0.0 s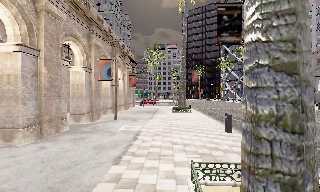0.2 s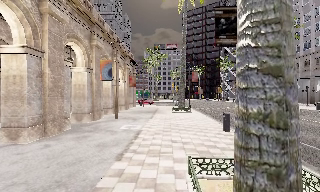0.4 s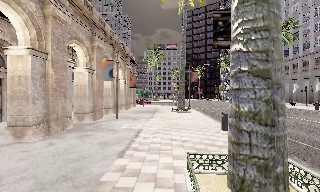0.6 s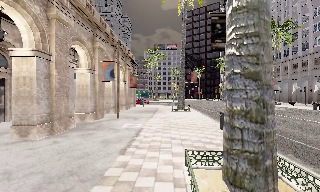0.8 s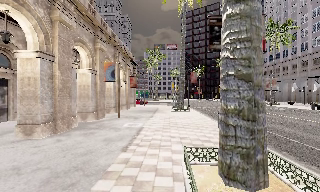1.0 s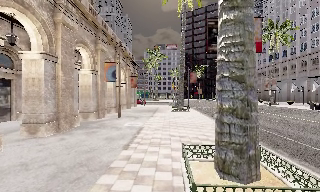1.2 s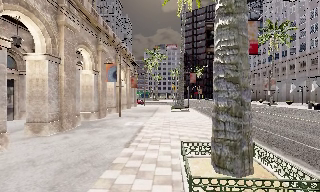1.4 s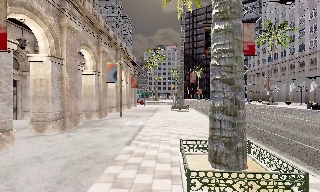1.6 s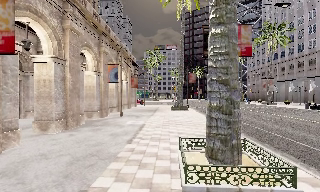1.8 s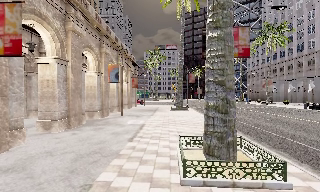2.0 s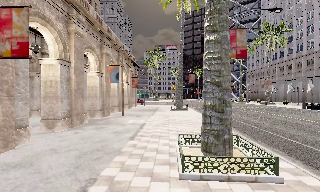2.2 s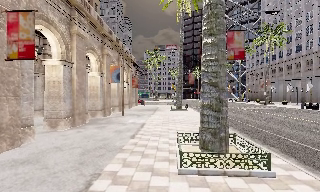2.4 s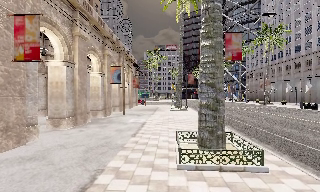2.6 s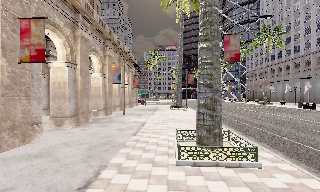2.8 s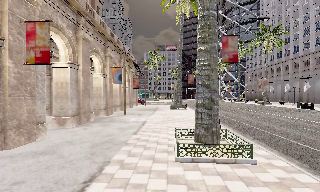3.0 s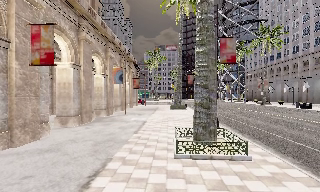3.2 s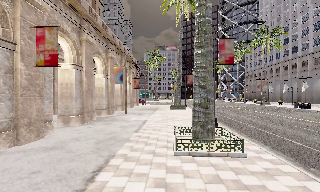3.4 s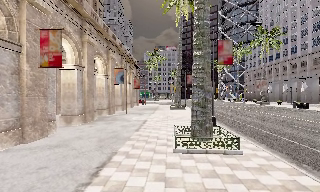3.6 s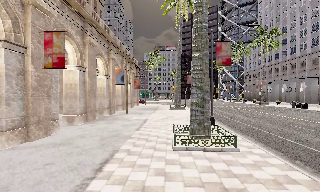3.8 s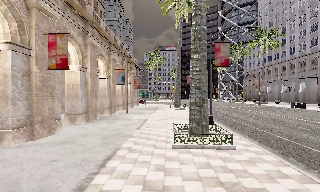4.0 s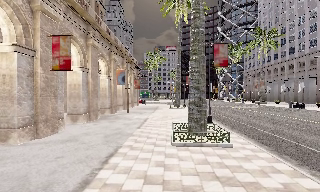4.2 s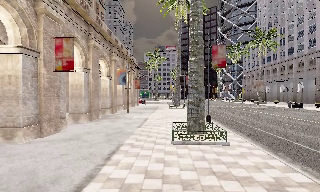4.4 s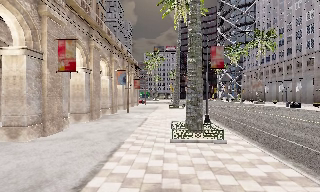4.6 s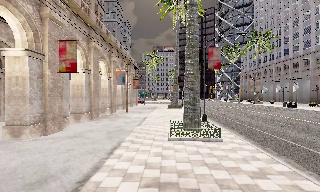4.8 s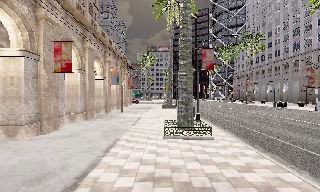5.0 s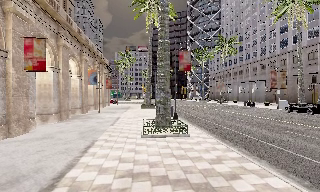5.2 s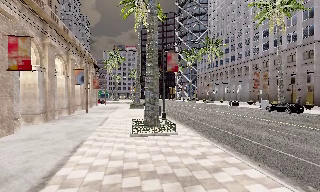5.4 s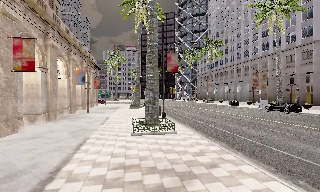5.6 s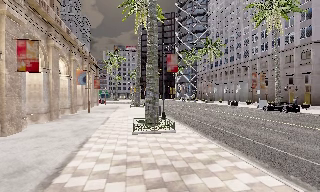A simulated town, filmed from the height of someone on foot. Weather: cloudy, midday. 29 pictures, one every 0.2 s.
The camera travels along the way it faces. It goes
backward.
0.0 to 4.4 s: The camera travels backward, about 6 m, so what stands in front gets smaller.
4.4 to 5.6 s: The camera pans to its right, which is clockwise from overhead, by about 15 degrees. It travels backward, about 1.5 m, so what stands in front gets smaller.
The film runs backward here.
